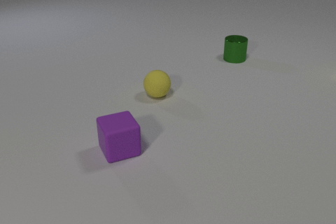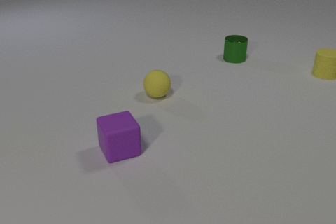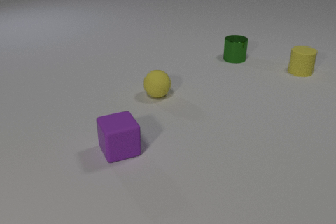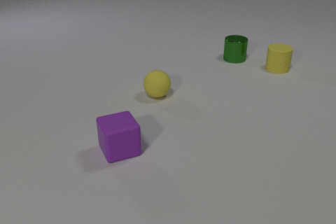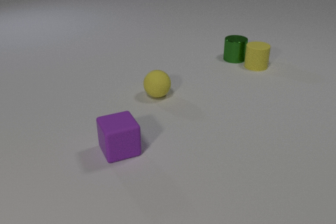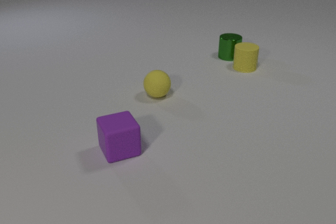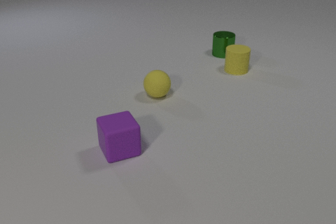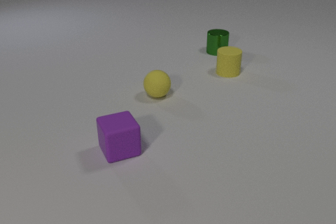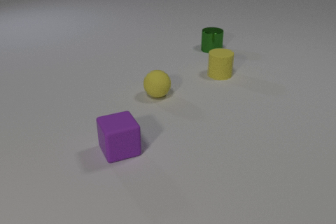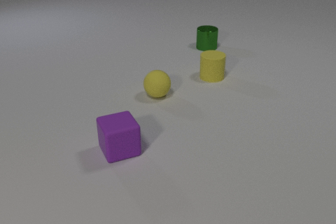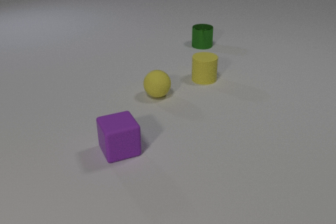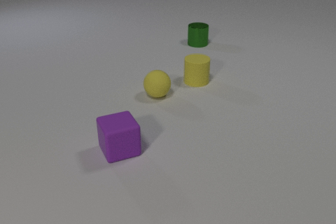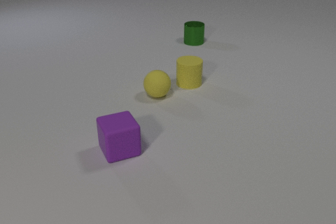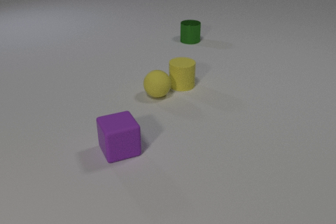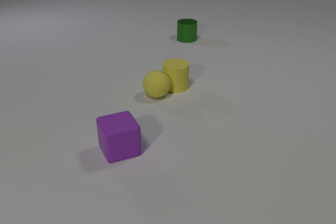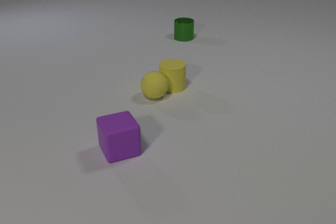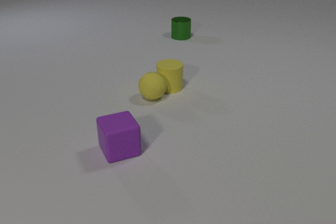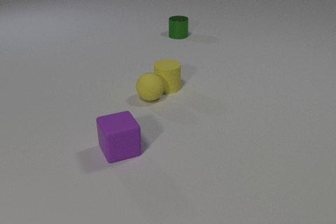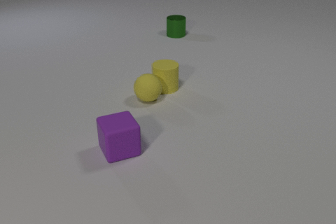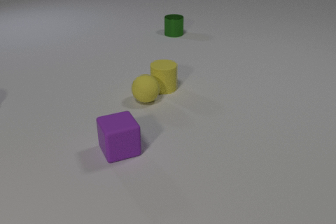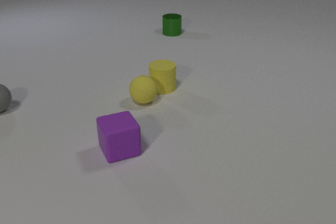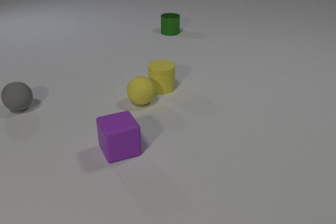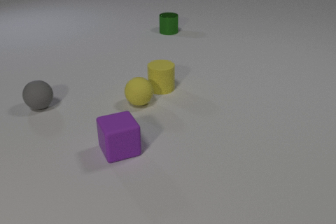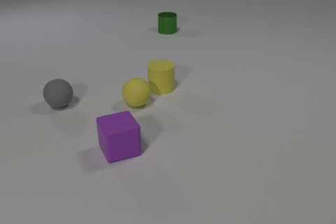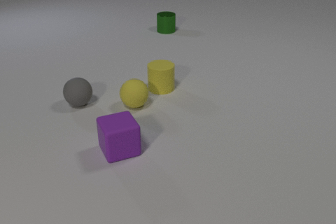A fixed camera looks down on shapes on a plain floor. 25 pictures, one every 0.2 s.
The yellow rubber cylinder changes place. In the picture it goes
to the left.
0.0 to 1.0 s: The yellow rubber cylinder comes in at the right edge, slides to the left. The green metal cylinder slides to the left and away from the camera. The yellow rubber cylinder and the green metal cylinder collide.
1.0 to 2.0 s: The yellow rubber cylinder slides to the left and toward the camera. The green metal cylinder slides away from the camera and to the left.
2.0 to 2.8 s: The yellow rubber cylinder slides to the left and toward the camera. The green metal cylinder slides away from the camera and to the left. The yellow rubber cylinder and the yellow rubber sphere collide.
2.8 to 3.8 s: The yellow rubber cylinder slides to the left. The green metal cylinder slides away from the camera and to the left. The yellow rubber sphere rolls to the left and toward the camera.
3.8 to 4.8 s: The green metal cylinder slides away from the camera and to the left. The gray rubber sphere comes in at the left edge, rolls to the right. The yellow rubber sphere rolls to the left and toward the camera.
Are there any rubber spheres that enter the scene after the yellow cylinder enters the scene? yes.
How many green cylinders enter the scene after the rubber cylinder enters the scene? 0.
What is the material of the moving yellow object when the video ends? rubber.
